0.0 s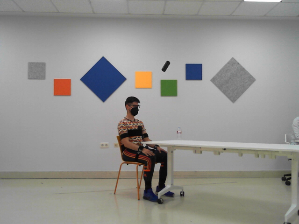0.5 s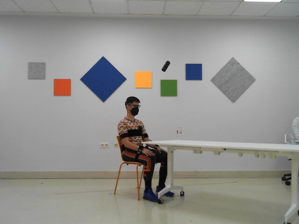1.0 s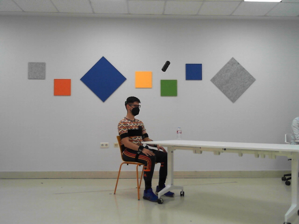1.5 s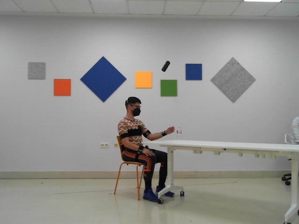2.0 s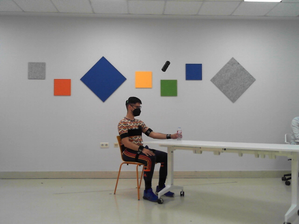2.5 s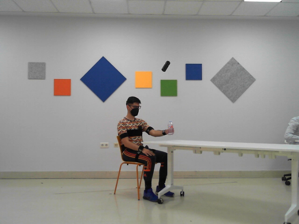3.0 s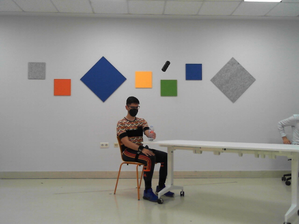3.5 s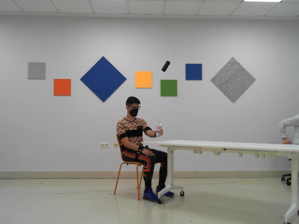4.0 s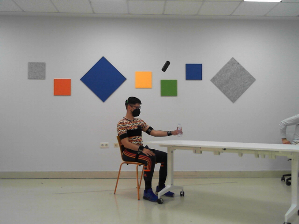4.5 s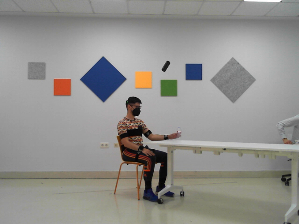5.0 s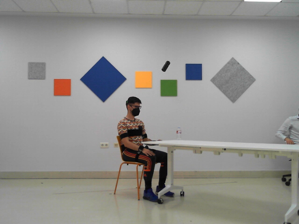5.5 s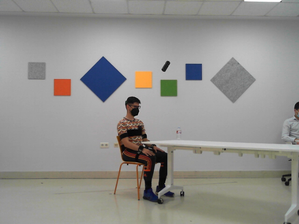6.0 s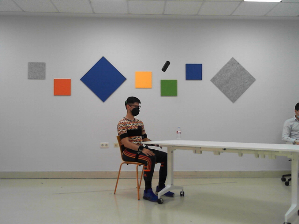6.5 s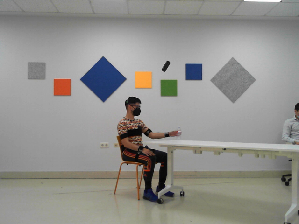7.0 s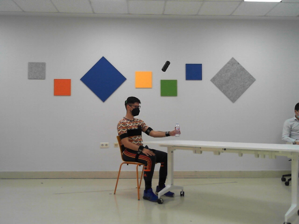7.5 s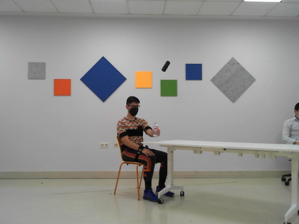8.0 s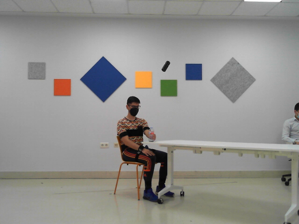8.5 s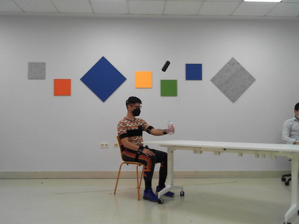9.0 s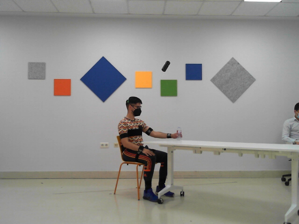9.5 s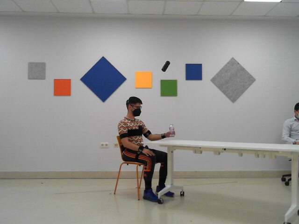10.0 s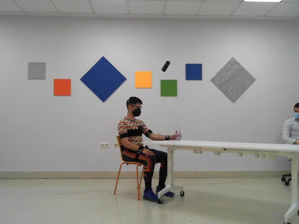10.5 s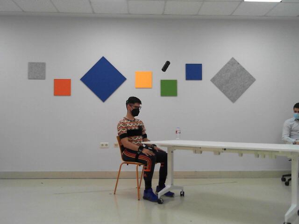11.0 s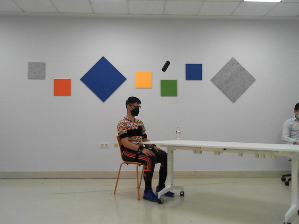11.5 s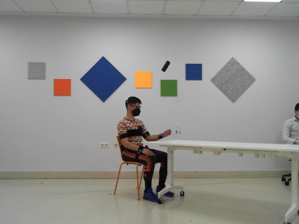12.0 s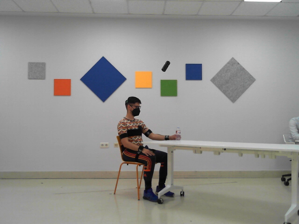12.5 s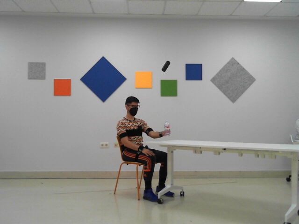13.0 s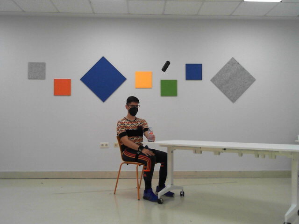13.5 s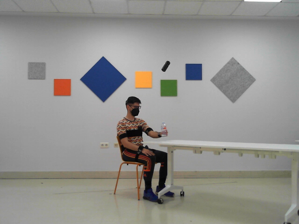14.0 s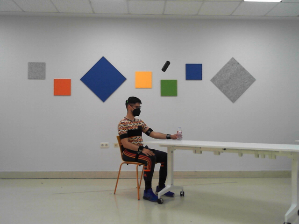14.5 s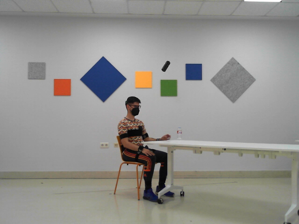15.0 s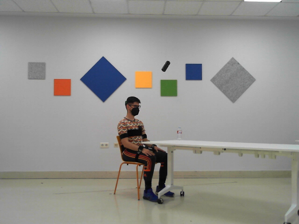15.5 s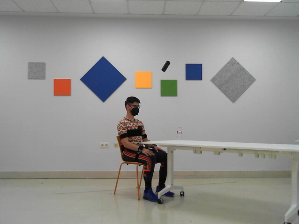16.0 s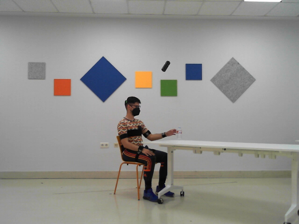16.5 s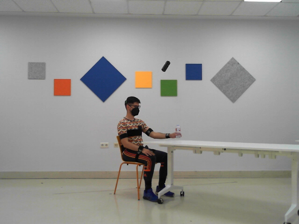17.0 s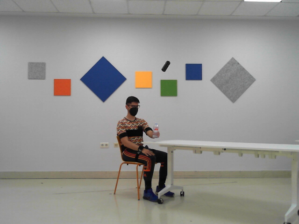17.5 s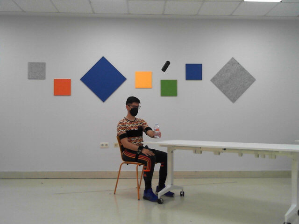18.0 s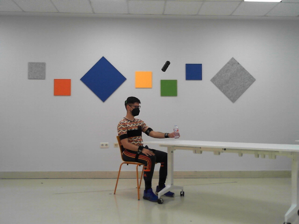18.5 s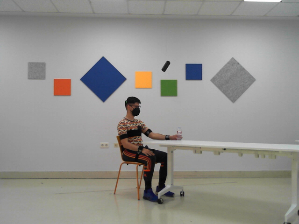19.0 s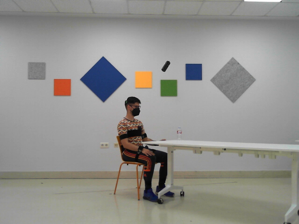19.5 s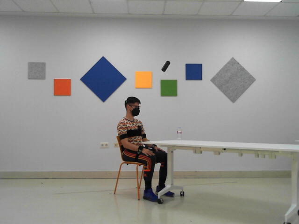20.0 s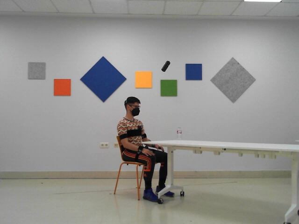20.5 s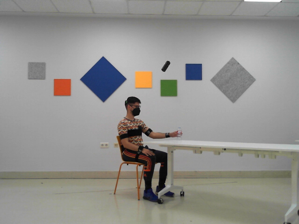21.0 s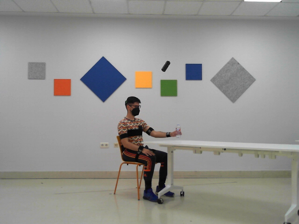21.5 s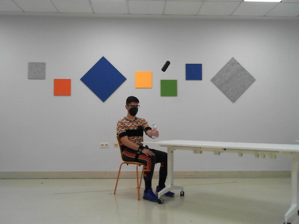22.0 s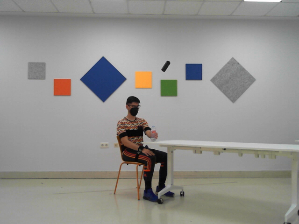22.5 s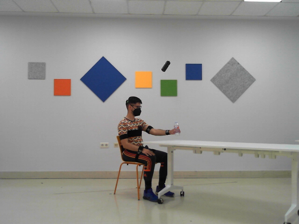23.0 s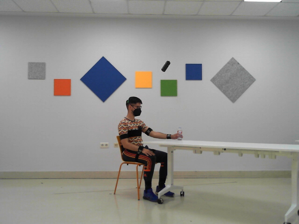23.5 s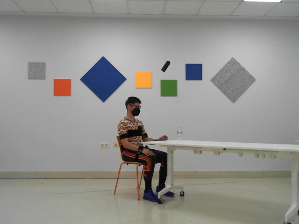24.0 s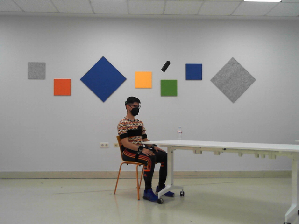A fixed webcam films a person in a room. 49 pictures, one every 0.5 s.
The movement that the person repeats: Move a bottle from side to side, left hand.
